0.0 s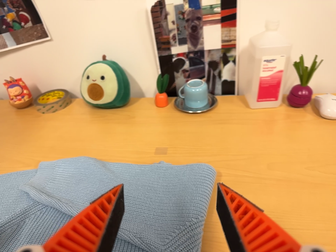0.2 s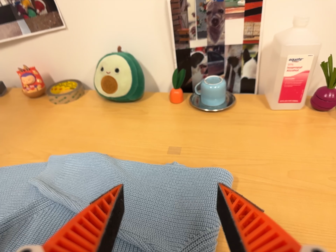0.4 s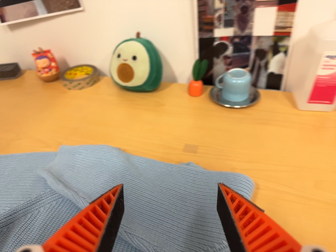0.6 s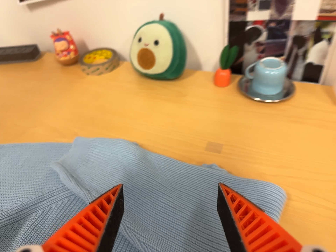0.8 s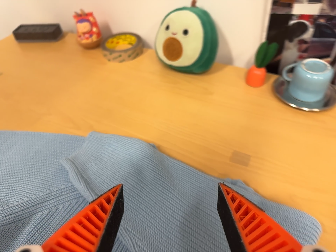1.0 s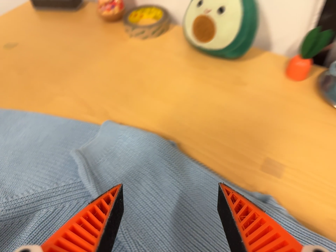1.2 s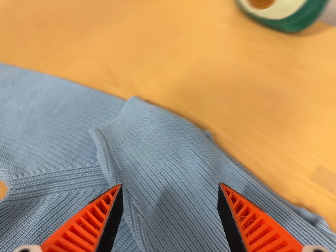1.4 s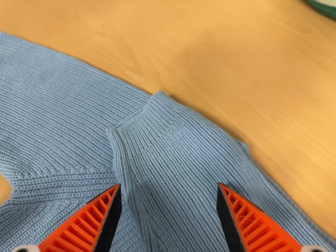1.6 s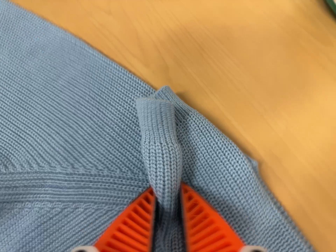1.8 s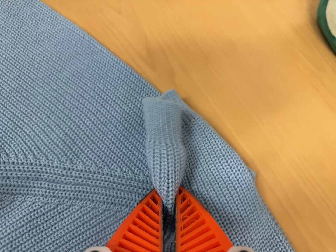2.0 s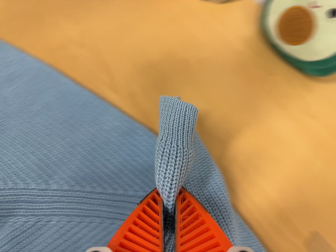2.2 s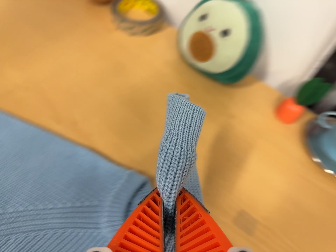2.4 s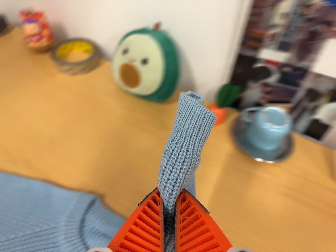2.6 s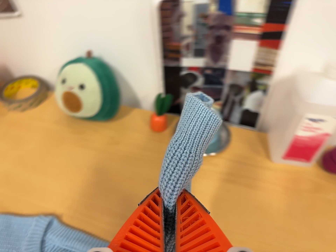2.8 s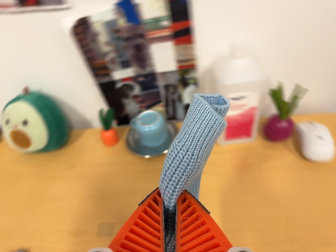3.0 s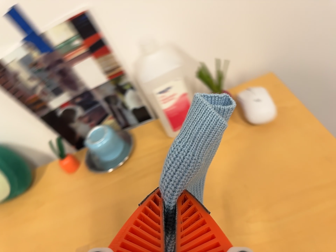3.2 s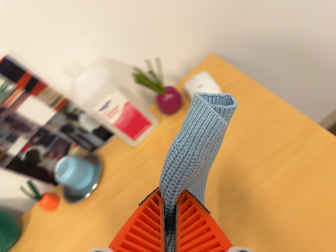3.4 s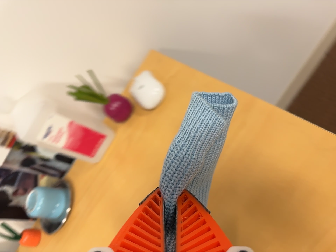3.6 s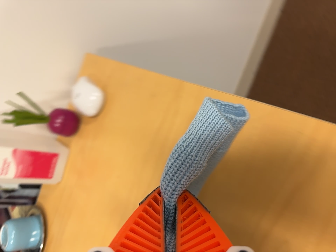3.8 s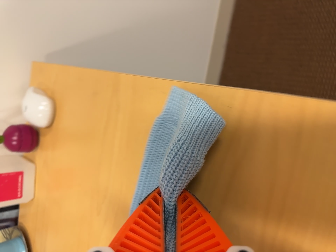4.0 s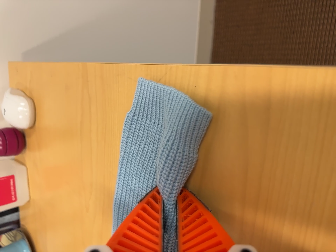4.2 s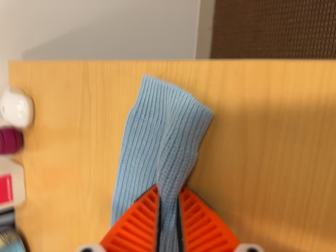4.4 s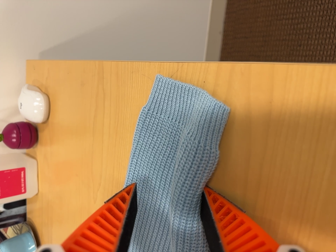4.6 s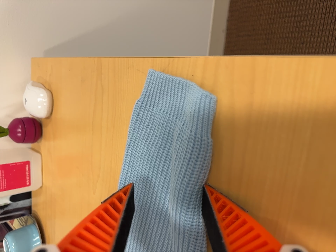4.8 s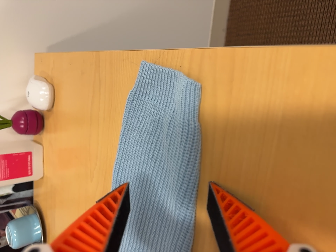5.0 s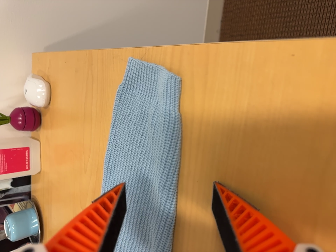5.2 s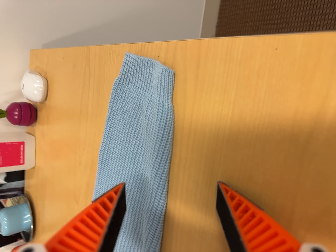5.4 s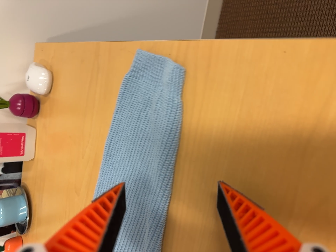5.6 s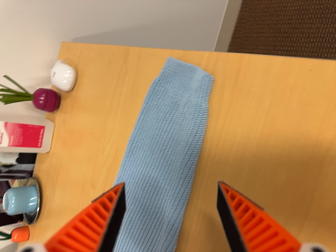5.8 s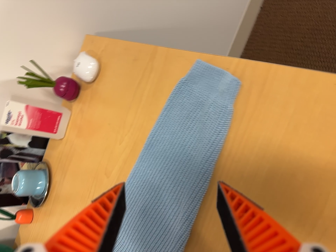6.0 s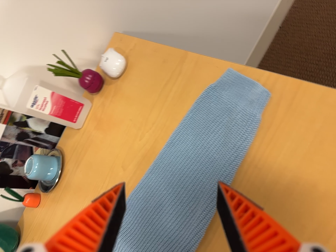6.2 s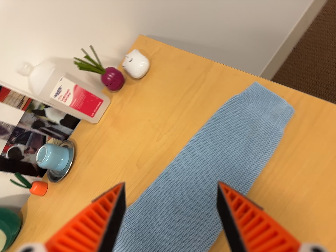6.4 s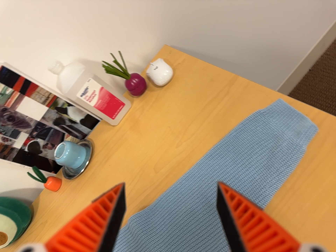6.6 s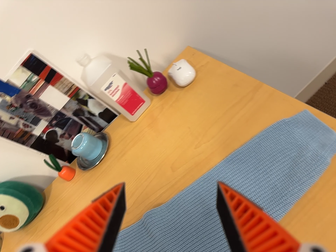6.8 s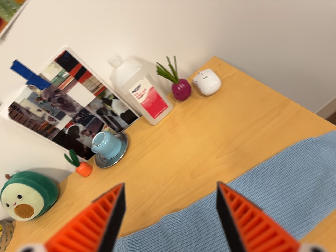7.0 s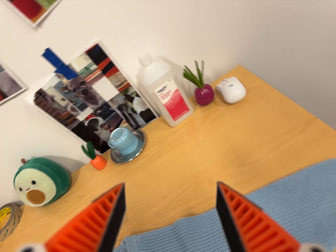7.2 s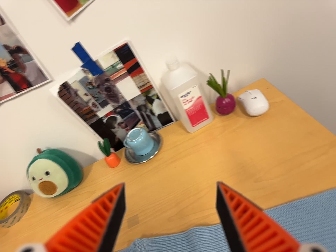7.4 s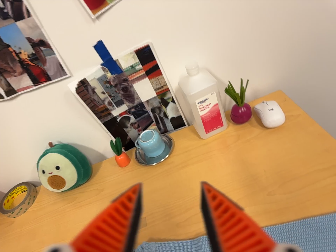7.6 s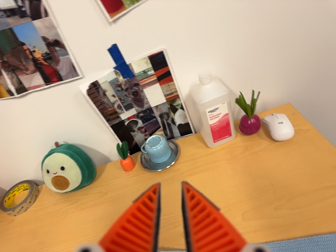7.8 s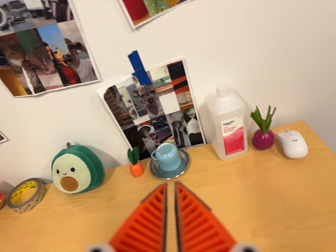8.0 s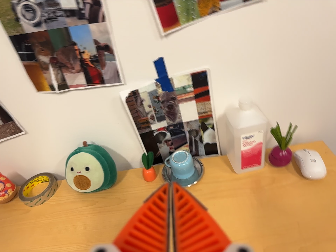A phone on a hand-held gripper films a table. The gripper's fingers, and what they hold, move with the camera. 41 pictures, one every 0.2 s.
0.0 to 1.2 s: The camera swings to its left by about 25 degrees, and the scene slides to the right. It travels forward and toward the top of its view, about 28 cm, so what stands in front looms larger. Its aim tips toward the bottom of its view by about 25 degrees. It rolls about its line of sight by about 25 degrees, and the scene rotates clockwise.
1.2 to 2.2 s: The camera swings to its right by about 15 degrees, and the scene slides to the left. It travels toward the top of its view, about 5 cm, so close, fixed things drift downward.
2.2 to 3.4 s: The camera pans to its right by about 15 degrees. It travels to its right, about 50 cm, so close, fixed things drift to the left. Its aim tips toward the top of its view by about 10 degrees, and the scene shifts downward. It rolls about its line of sight by about 90 degrees, and the scene rotates counterclockwise.
3.4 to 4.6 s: The camera travels to its right, about 20 cm, so close, fixed things drift to the left. It rolls about its line of sight by about 30 degrees, and the scene rotates counterclockwise.
4.6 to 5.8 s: The camera travels backward, toward the bottom of its view and to its left, about 12 cm, so what stands in front gets smaller. It rolls about its line of sight by about 15 degrees, and the scene rotates clockwise.
5.8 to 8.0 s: The camera travels to its left, about 36 cm, so close, fixed things drift to the right. Its aim tips toward the top of its view by about 10 degrees, and the scene shifts downward. It rolls about its line of sight by about 60 degrees, and the scene rotates clockwise.
The film runs backward here.
